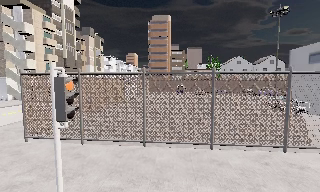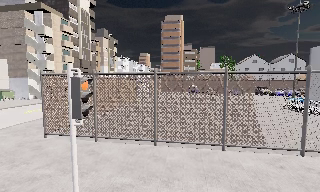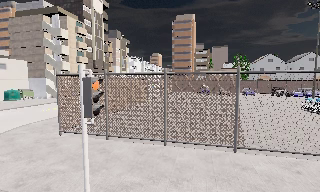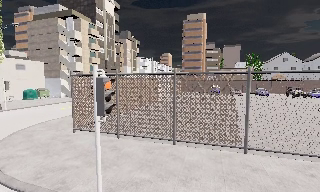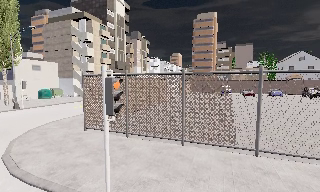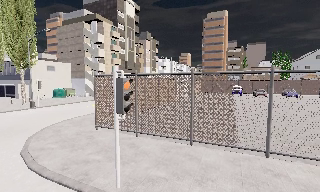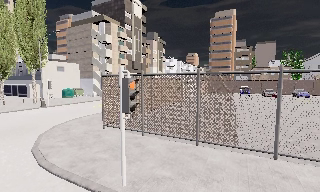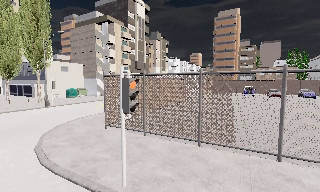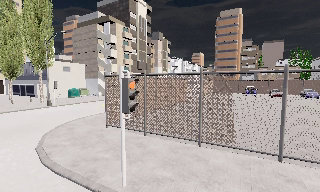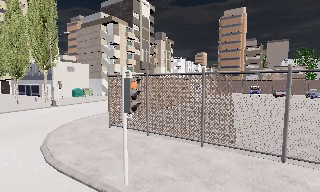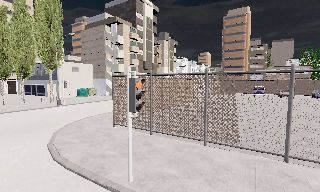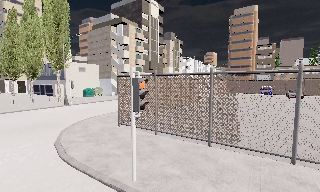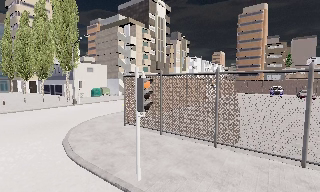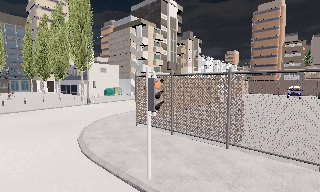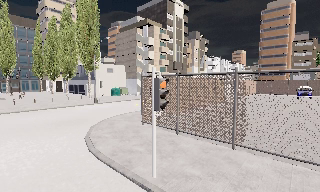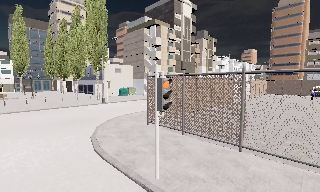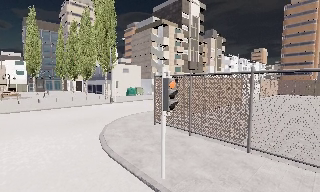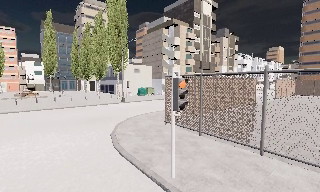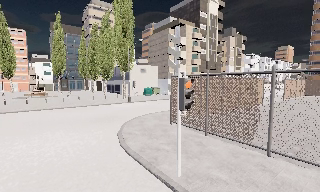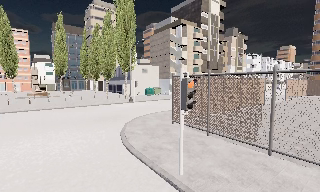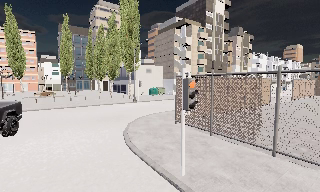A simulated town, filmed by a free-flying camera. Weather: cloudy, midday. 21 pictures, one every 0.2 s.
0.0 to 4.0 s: The camera pans to its left, which is counterclockwise from overhead, by about 50 degrees. It travels to its right and backward, about 1 m.
The film runs backward here.
